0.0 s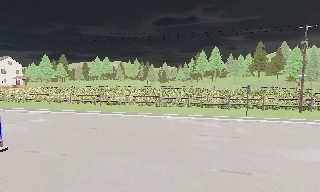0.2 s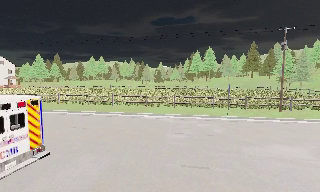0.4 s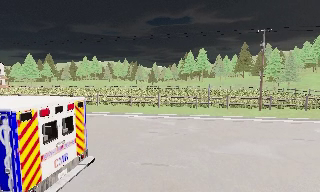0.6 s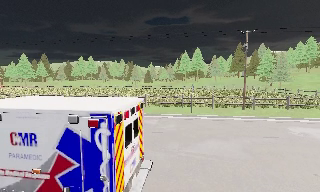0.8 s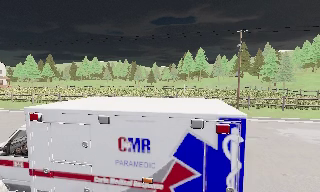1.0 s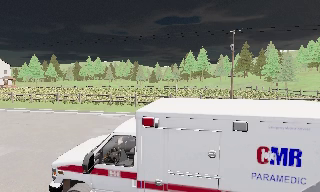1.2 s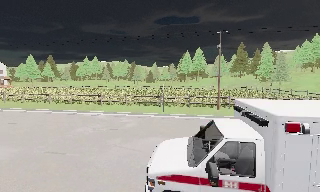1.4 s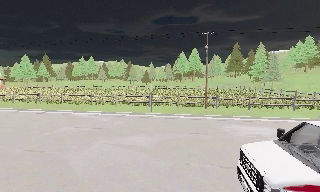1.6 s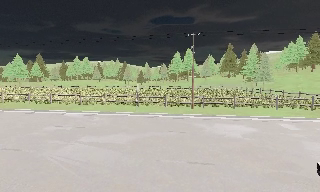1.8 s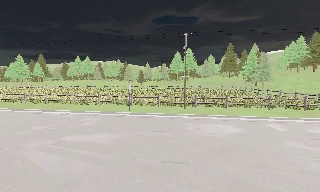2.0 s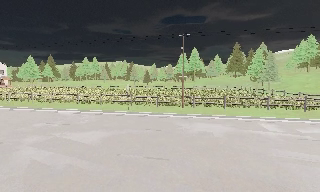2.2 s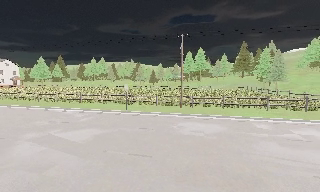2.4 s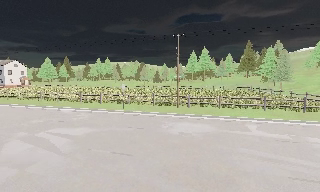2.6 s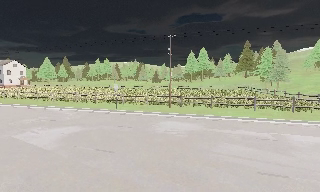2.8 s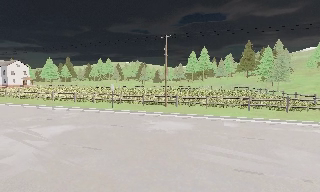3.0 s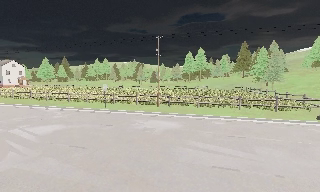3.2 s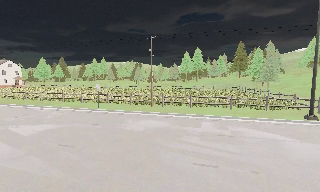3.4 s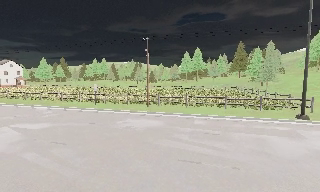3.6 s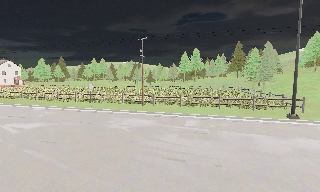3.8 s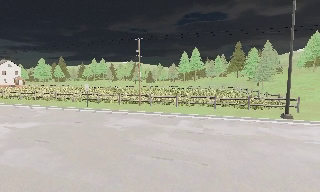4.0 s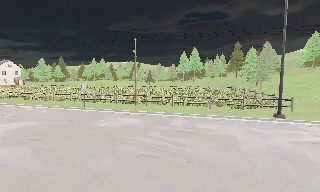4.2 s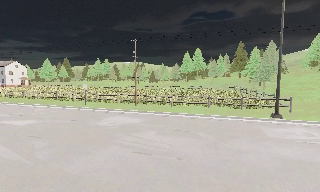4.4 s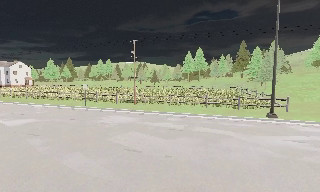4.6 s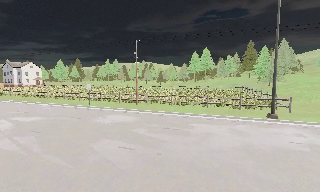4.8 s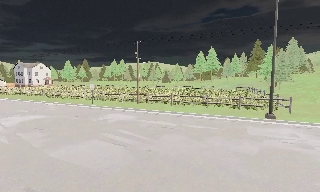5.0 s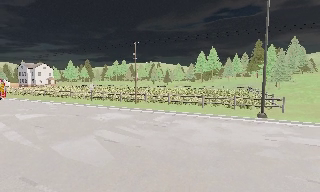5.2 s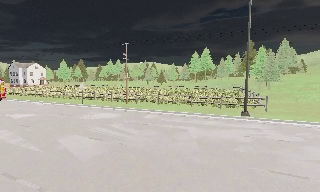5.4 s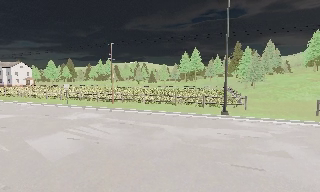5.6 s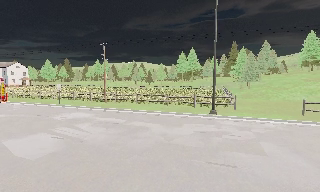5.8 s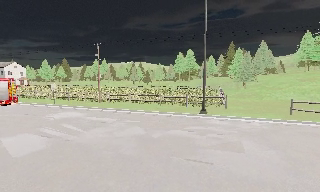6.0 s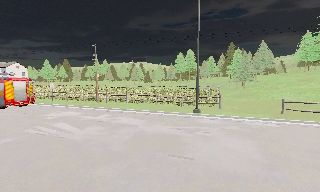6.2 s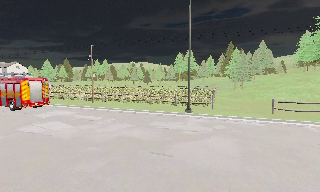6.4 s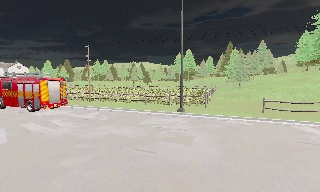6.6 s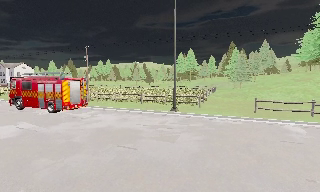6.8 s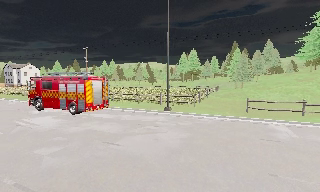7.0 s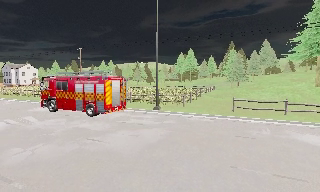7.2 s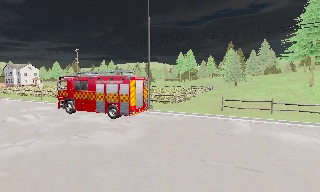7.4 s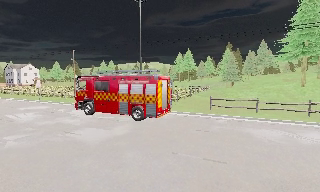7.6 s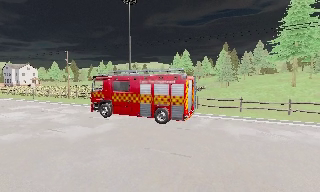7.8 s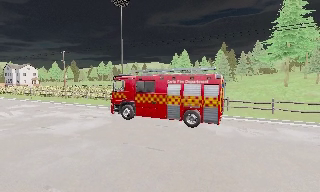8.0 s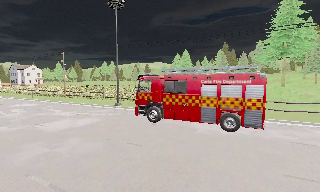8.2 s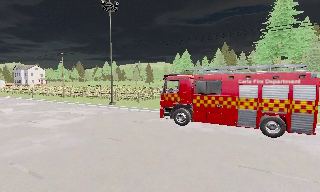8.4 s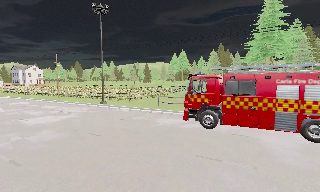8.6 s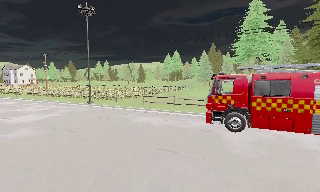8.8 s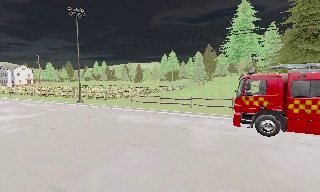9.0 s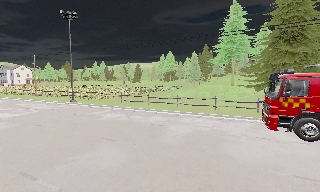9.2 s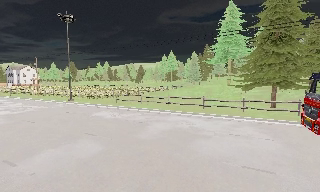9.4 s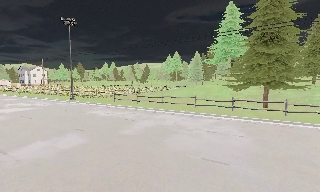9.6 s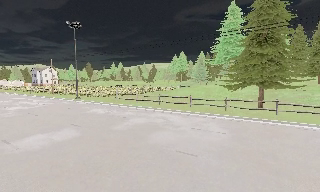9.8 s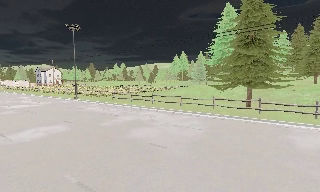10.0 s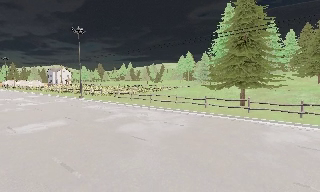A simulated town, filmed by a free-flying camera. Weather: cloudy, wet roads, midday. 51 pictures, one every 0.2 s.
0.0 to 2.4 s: The camera travels to its right, about 13 m, so close, fixed things drift to the left.
2.4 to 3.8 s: The camera travels to its right, about 4.5 m, so close, fixed things drift to the left. It loses speed.
3.8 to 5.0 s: The camera travels to its right and backward, about 4 m.
5.0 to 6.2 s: The camera travels to its right, about 4.5 m, so close, fixed things drift to the left.
6.2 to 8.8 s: The camera travels to its right and backward, about 16 m, so close, fixed things drift to the left.
8.8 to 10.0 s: The camera pans to its left, which is counterclockwise from overhead, by about 10 degrees. It travels to its right and backward, about 9 m, so close, fixed things drift to the left.
The film runs backward here.
